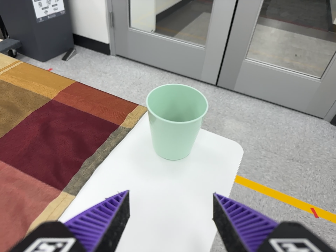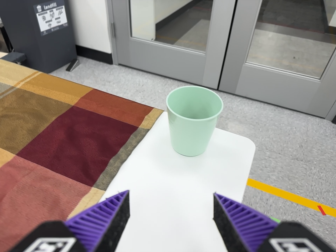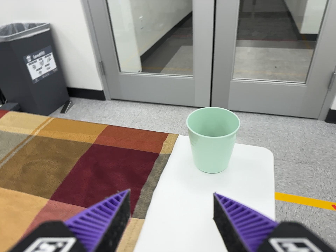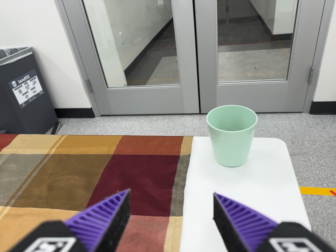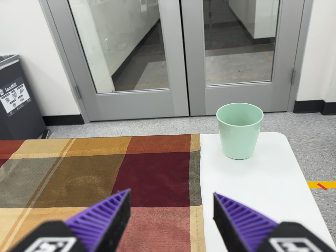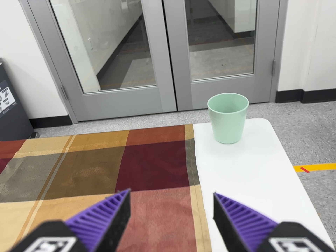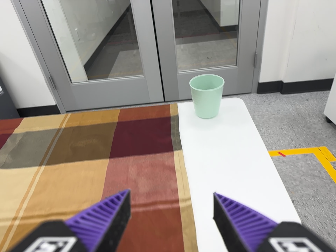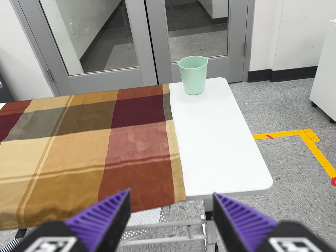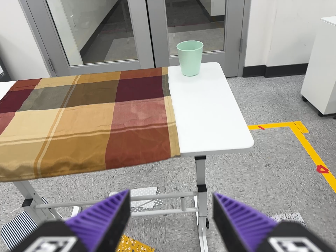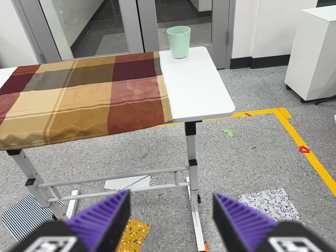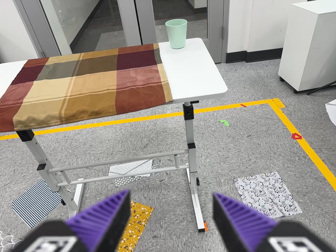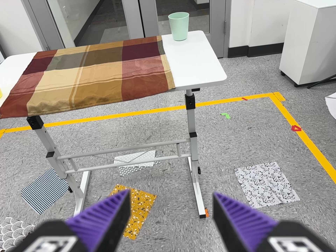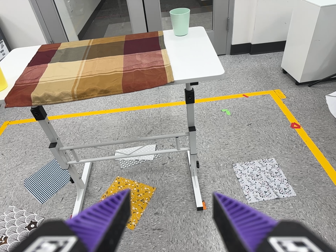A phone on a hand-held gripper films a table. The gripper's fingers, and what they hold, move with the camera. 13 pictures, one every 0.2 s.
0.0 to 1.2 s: The camera pans to its right by about 15 degrees. It travels backward, to its left and toward the bottom of its view, about 28 cm, so what stands in front gets smaller. Its aim tips toward the top of its view by about 10 degrees. It rolls about its line of sight by about 25 degrees, and the scene rotates counterclockwise.
1.2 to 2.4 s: The camera travels backward and toward the bottom of its view, about 50 cm, so what stands in front gets smaller.
The film runs backward here.
